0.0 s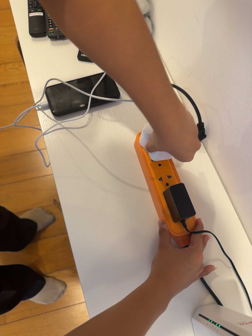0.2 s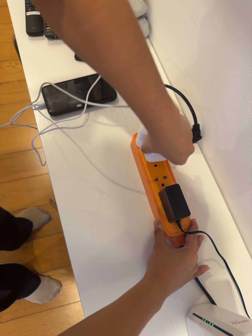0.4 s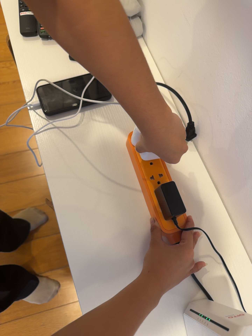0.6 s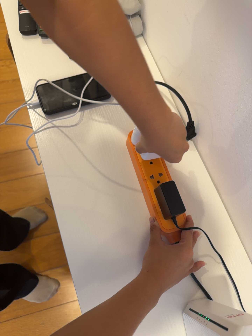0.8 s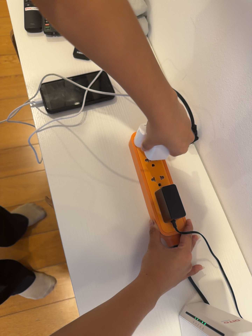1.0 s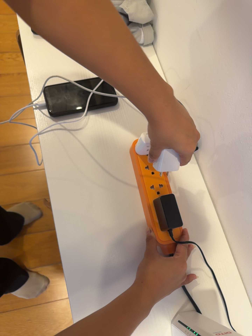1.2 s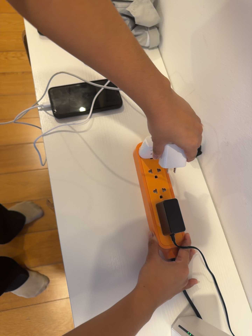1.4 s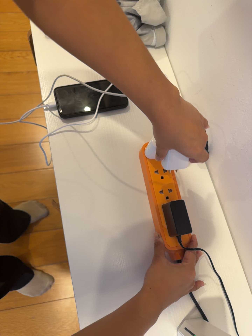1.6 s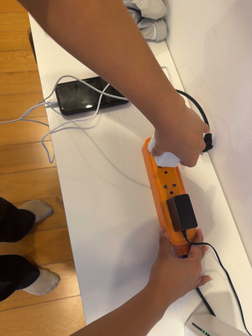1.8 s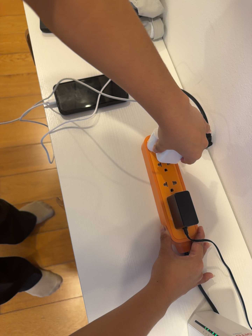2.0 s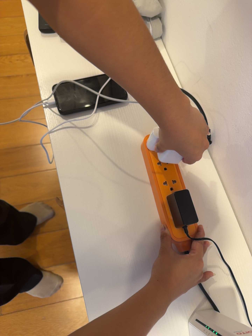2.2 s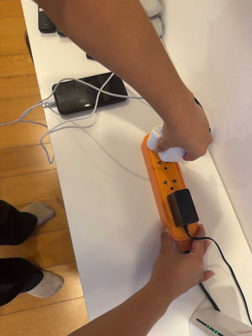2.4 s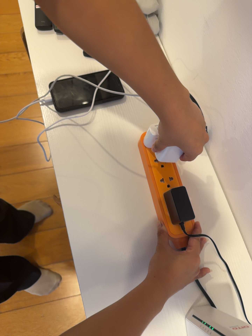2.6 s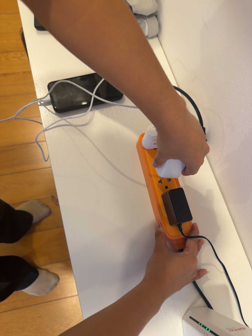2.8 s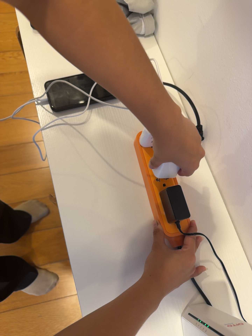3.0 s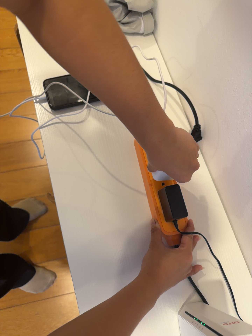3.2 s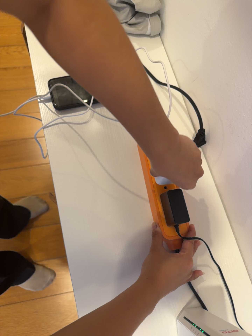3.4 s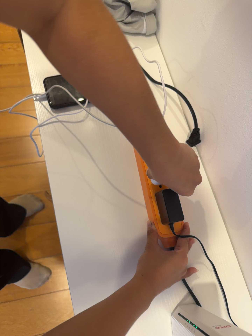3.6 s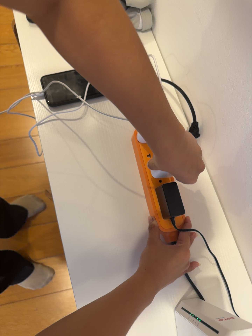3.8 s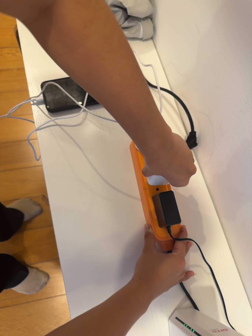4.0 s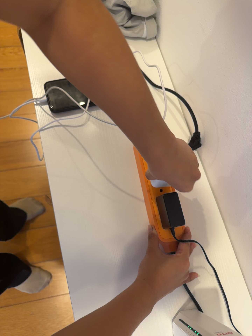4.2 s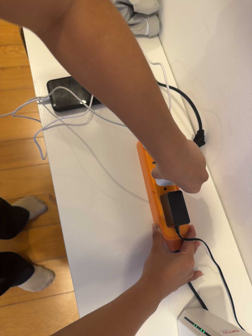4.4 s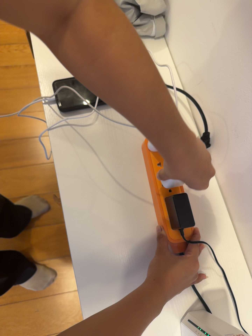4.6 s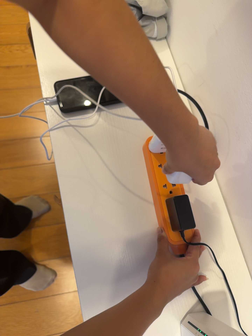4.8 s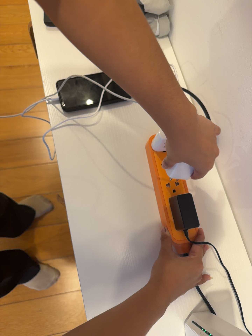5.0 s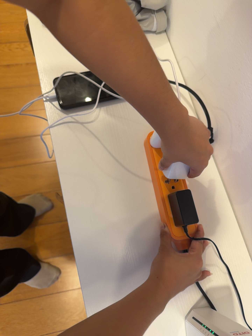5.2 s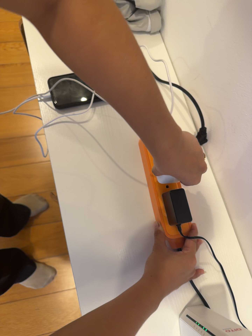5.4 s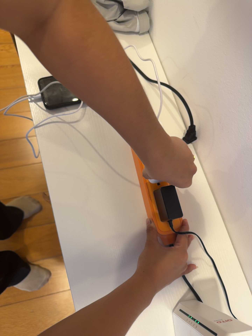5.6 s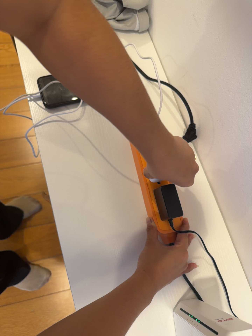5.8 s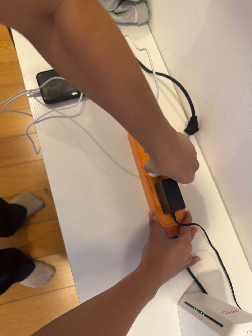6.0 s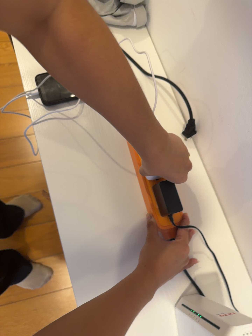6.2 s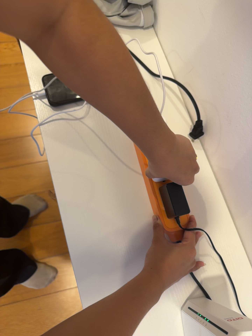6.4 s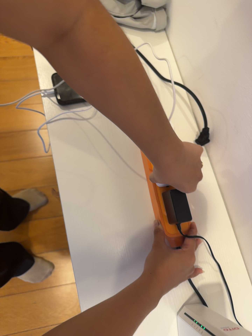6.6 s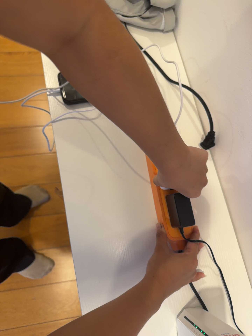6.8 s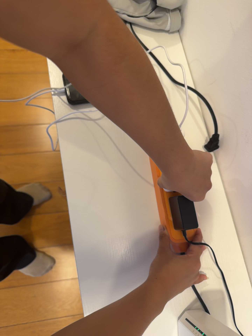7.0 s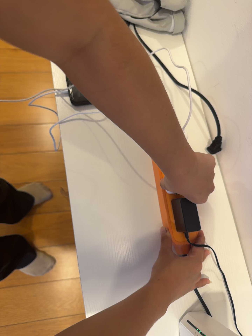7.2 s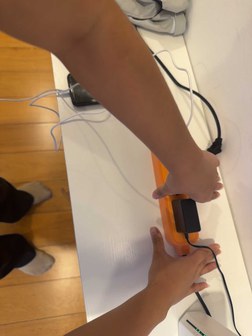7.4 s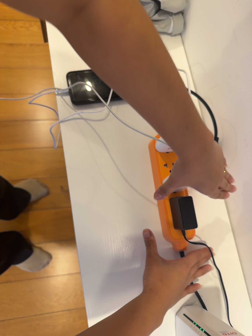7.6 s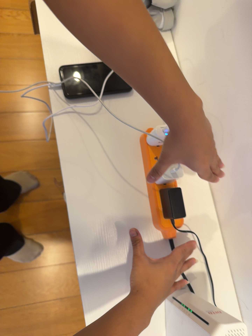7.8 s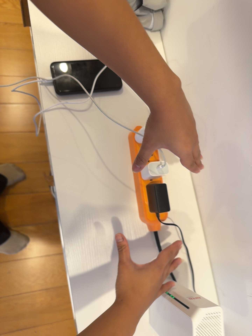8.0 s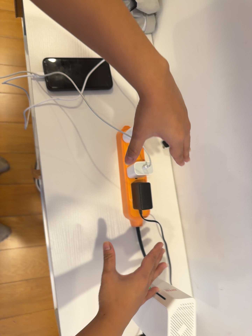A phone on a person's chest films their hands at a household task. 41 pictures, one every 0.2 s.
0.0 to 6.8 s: The camera rolls about its line of sight by about 10 degrees, and the scene rotates clockwise.
6.8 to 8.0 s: The camera pans to its right by about 10 degrees. It travels backward, about 9 cm, so what stands in front gets smaller.
The film runs forward here.
